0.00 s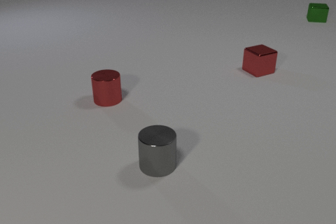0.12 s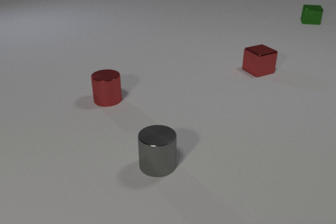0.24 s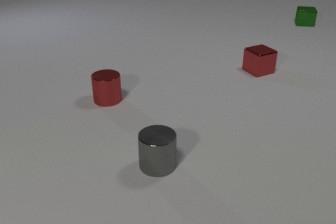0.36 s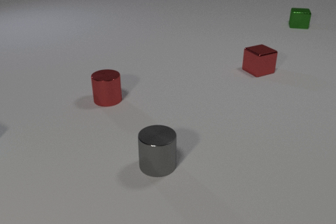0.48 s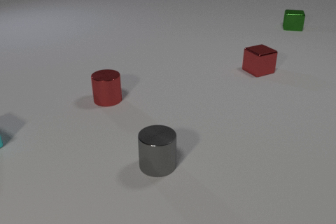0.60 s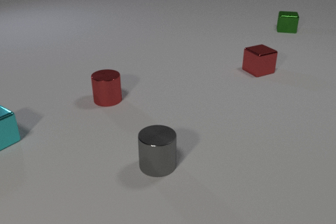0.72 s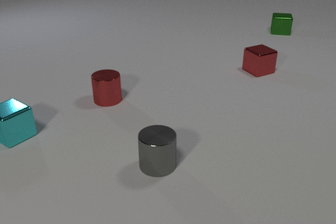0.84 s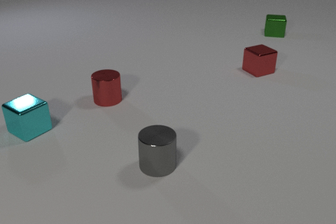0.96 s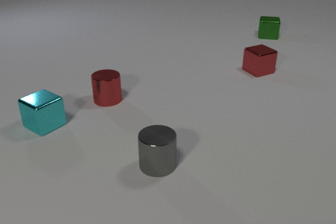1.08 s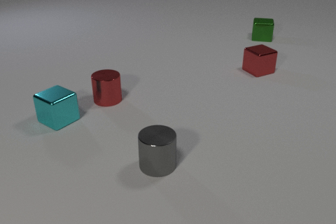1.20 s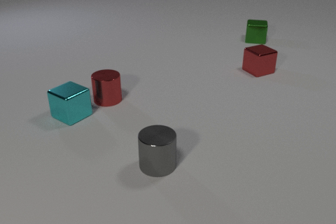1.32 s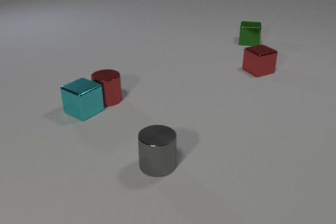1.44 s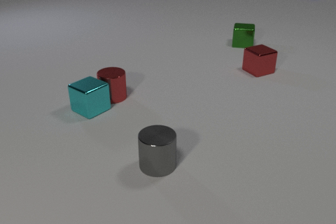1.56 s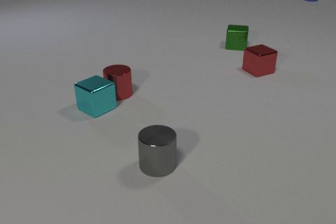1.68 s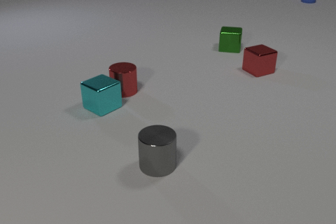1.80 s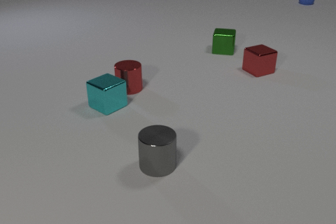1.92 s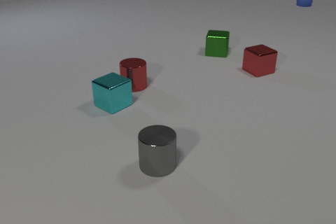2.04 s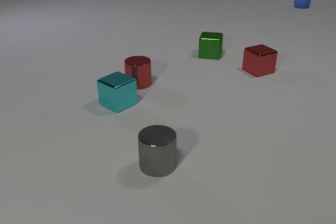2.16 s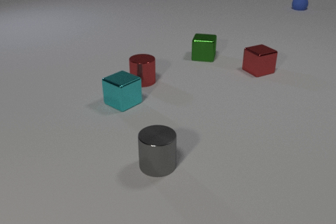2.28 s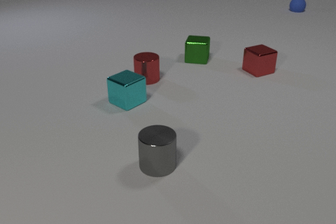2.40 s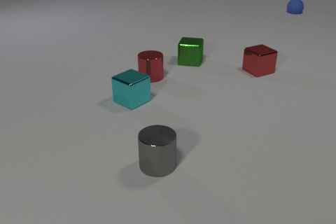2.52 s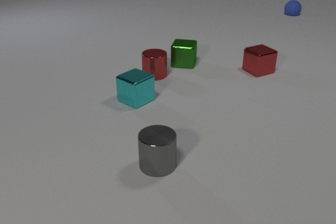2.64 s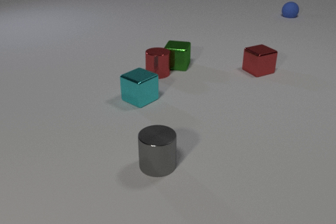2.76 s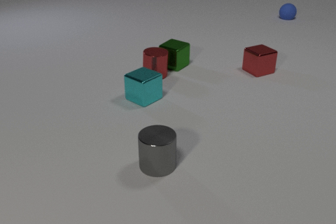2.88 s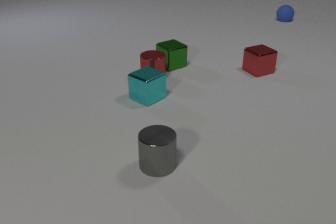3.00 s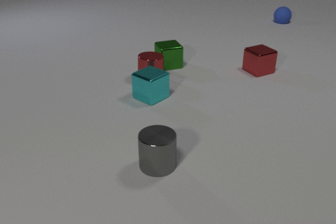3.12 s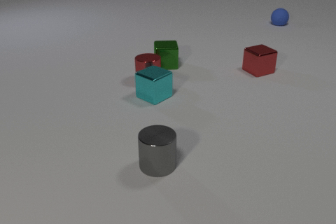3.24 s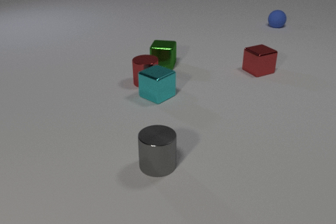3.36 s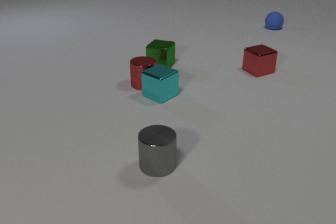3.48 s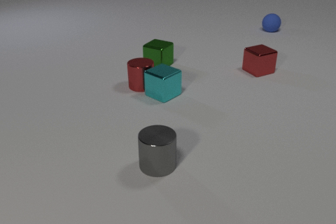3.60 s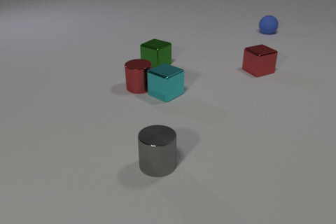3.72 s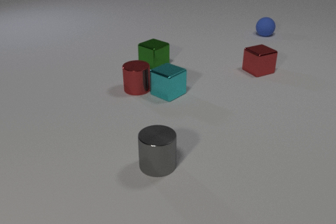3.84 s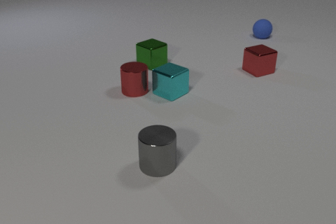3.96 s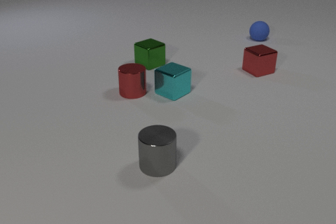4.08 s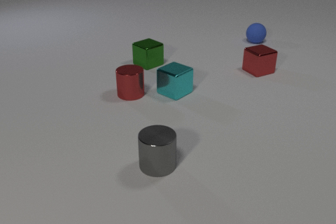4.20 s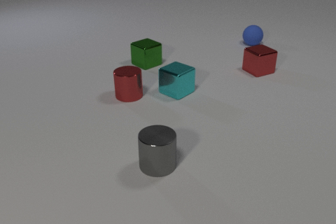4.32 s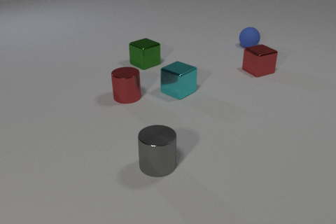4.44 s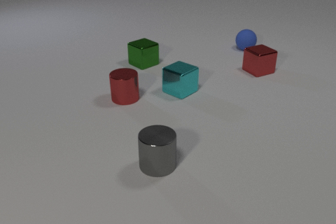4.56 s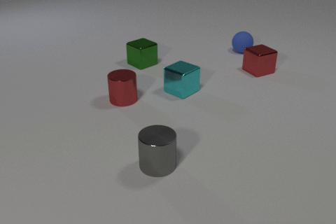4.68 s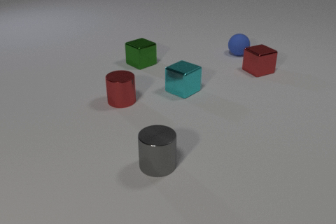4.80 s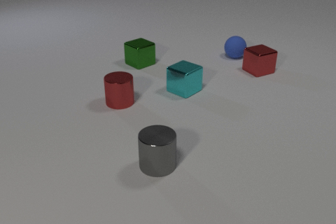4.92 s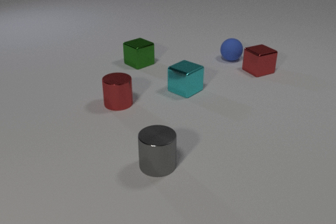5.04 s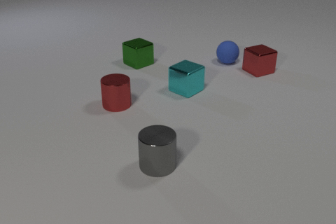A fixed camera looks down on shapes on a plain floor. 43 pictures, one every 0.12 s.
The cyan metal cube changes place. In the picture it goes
to the right.
The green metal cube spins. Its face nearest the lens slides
to the left.
0.00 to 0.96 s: The cyan metal cube comes in at the left edge, slides to the right. The green metal cube slides toward the camera and to the left.
0.96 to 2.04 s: The cyan metal cube slides to the right. The red metal cylinder slides away from the camera and to the right. The blue rubber sphere comes in at the top edge, rolls toward the camera. The green metal cube slides toward the camera and to the left. The cyan metal cube and the red metal cylinder collide.
2.04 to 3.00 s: The cyan metal cube slides to the right. The red metal cylinder slides to the right and away from the camera. The blue rubber sphere rolls toward the camera. The green metal cube slides to the left and toward the camera, spins so that its near face slides to the left, clockwise seen from above. The red metal cylinder and the green metal cube collide.
3.00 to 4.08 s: The cyan metal cube slides to the right and away from the camera. The red metal cylinder slides toward the camera and to the left. The blue rubber sphere rolls toward the camera. The green metal cube slides to the left, spins clockwise seen from above by about 60 degrees, its near face sliding to the left.
4.08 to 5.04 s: The cyan metal cube slides to the right. The red metal cylinder slides toward the camera and to the left. The blue rubber sphere rolls toward the camera and to the left. The green metal cube slides to the left.
What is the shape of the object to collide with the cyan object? cylinder.
How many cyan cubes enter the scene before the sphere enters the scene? 1.
How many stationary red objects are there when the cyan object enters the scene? 2.
